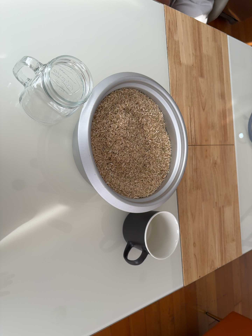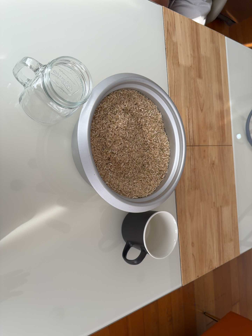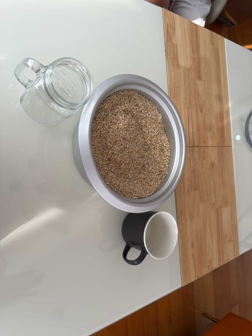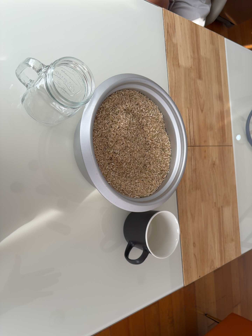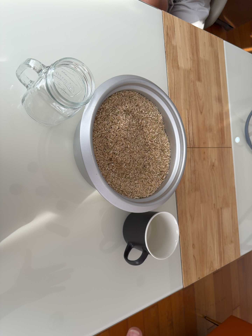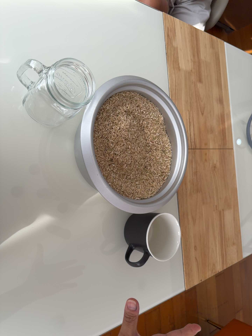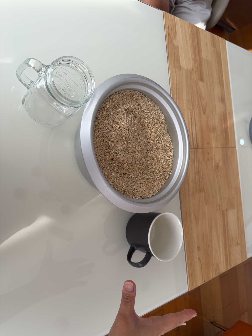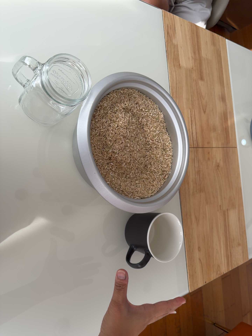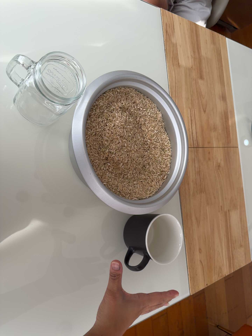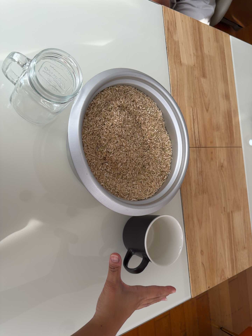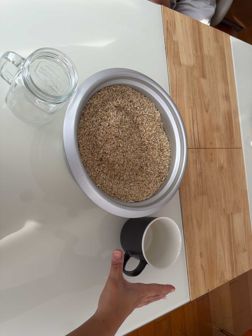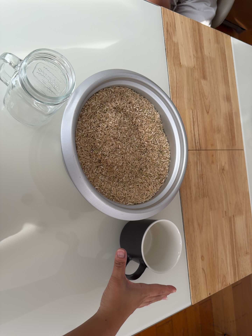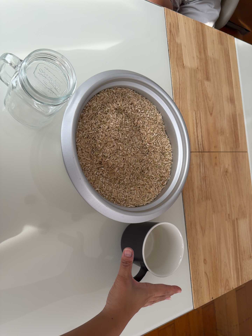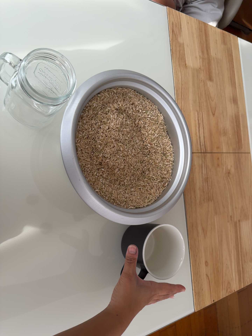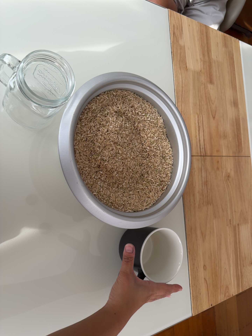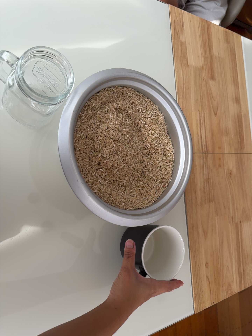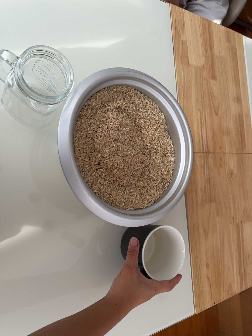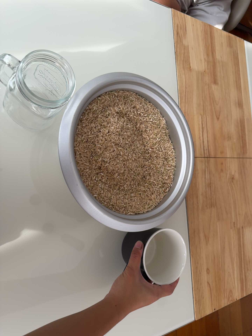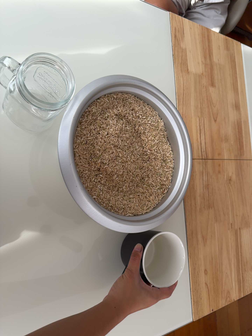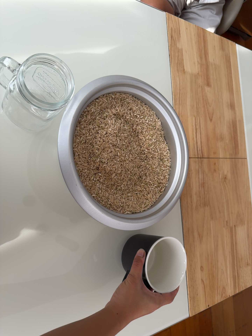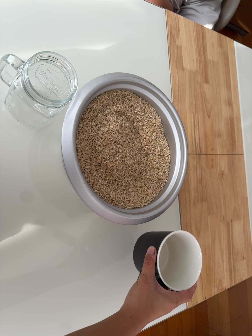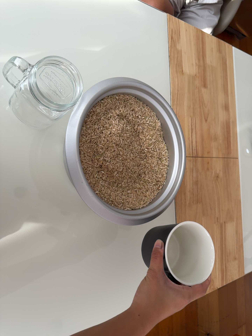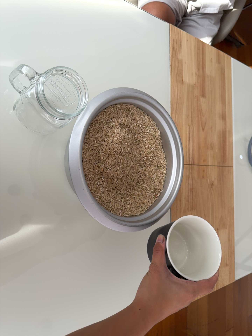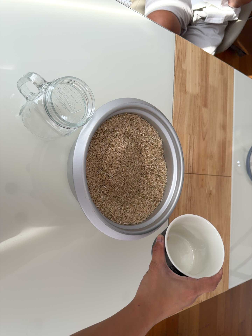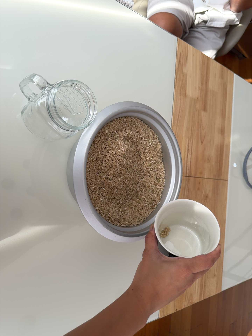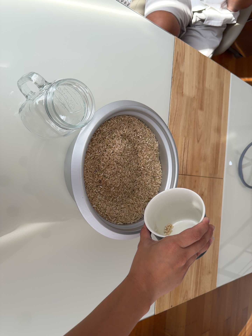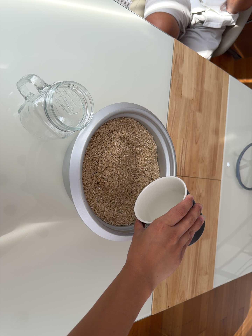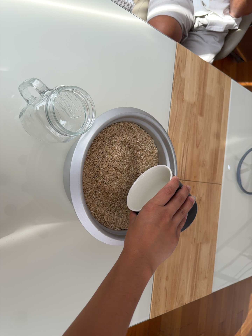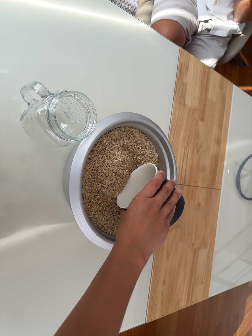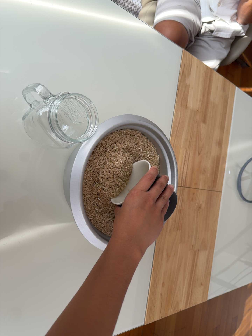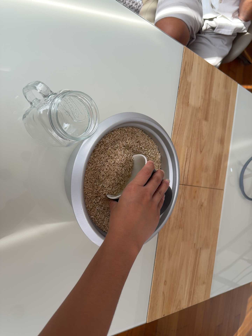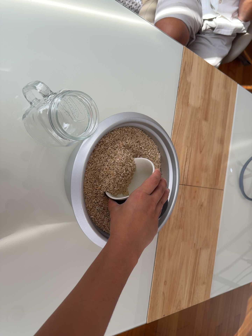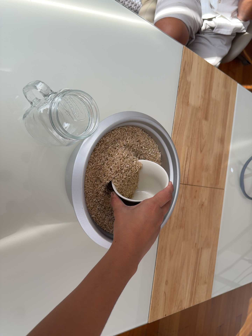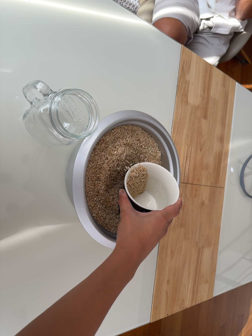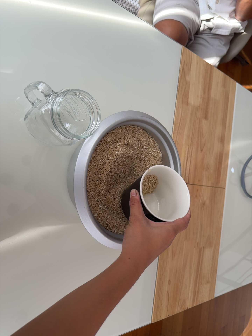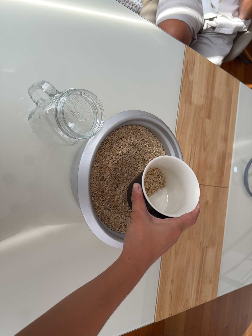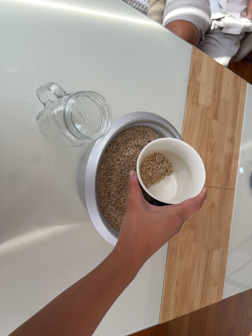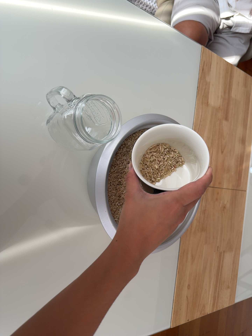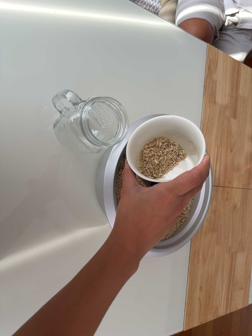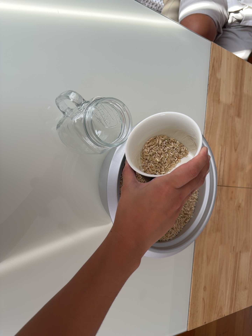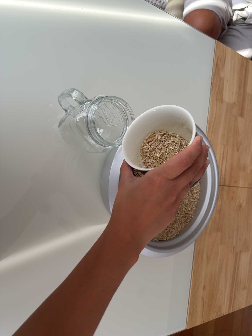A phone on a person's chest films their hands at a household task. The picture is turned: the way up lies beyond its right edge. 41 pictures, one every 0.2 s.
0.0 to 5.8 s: The camera travels toward the top of its view, about 6 cm, so close, fixed things drift downward. It rolls about its line of sight by about 10 degrees, and the scene rotates clockwise.
5.8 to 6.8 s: The camera keeps its place and its aim.
6.8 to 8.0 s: The camera shifts only a little, or ends up much as it began.
The film runs forward here.
